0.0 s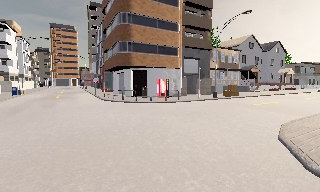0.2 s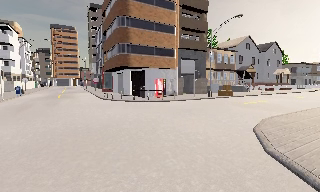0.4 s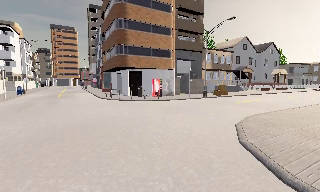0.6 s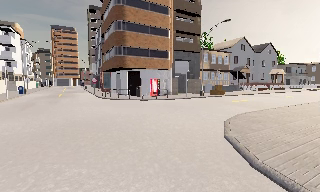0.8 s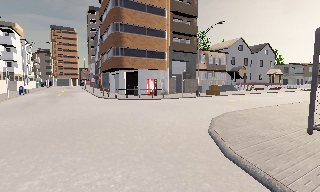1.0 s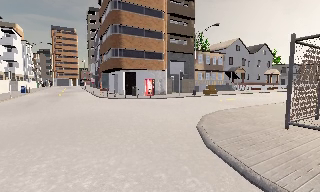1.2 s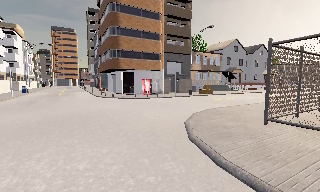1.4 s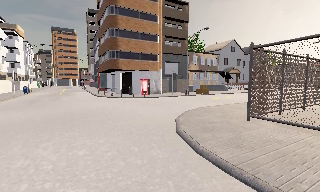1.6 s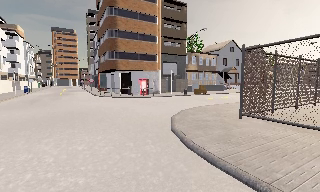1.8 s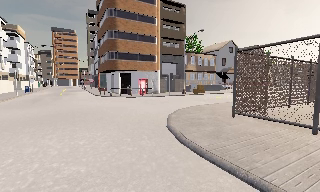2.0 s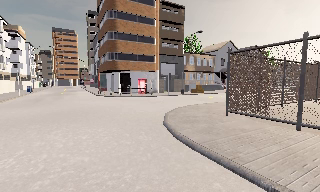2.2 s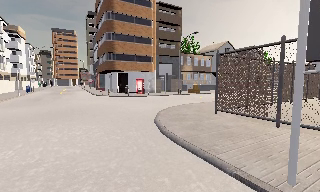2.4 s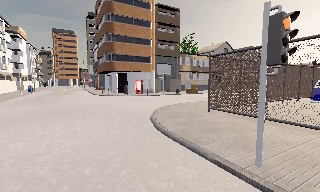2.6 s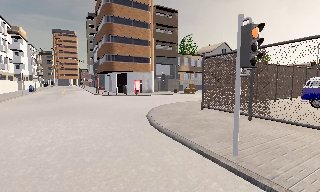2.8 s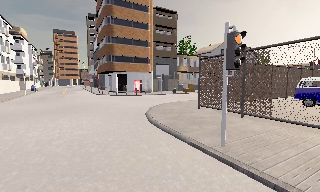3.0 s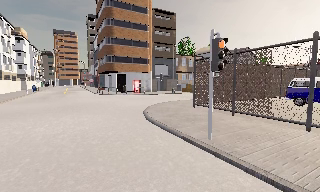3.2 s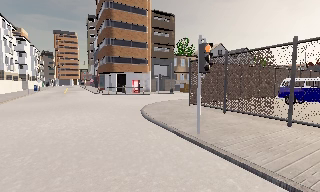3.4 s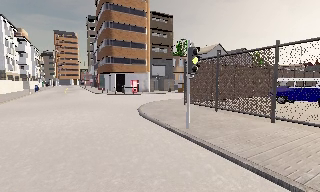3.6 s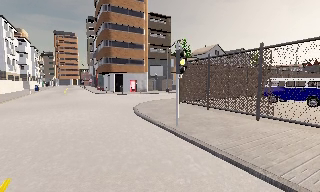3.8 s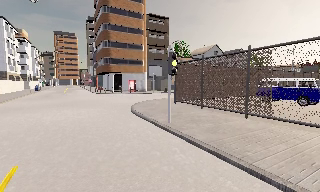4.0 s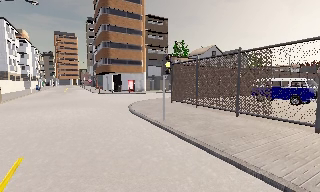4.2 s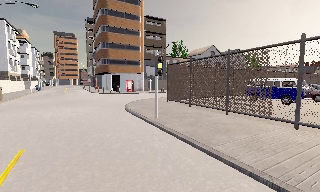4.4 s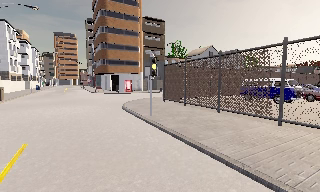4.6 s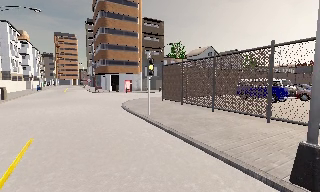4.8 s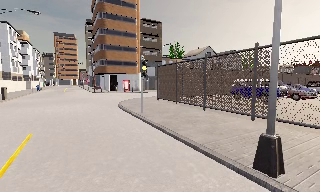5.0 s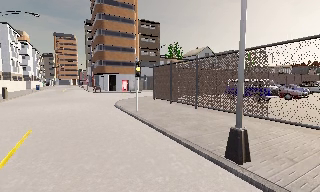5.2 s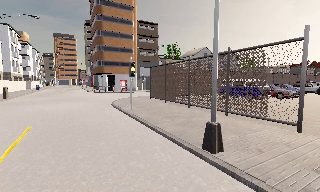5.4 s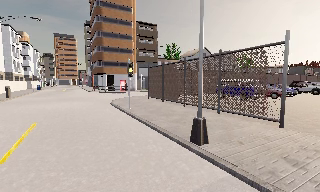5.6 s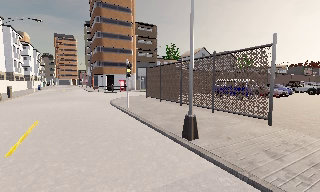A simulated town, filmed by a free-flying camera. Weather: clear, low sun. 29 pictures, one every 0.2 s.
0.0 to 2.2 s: The camera travels backward and to its right, about 7 m, so what stands in front gets smaller.
2.2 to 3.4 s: The camera travels backward, about 3.5 m, so what stands in front gets smaller.
3.4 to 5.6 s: The camera travels backward and to its right, about 6 m, so what stands in front gets smaller.
The film runs backward here.
